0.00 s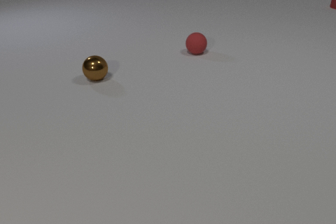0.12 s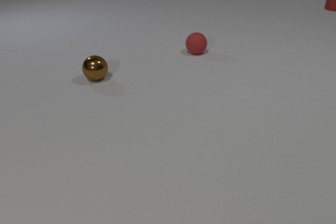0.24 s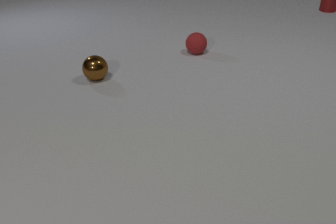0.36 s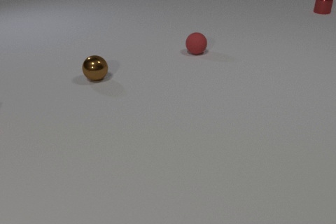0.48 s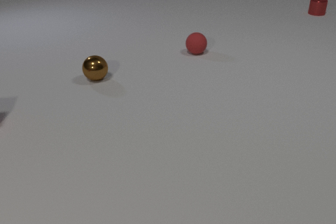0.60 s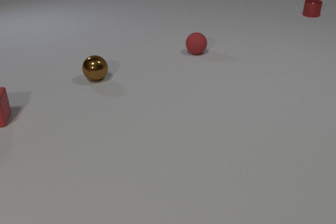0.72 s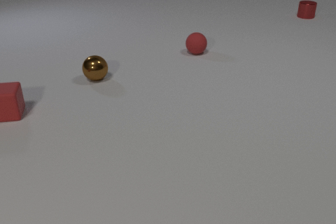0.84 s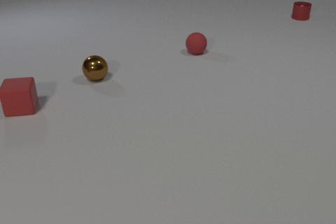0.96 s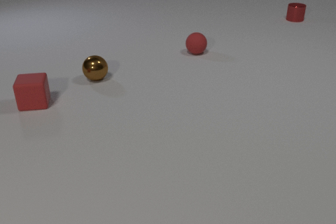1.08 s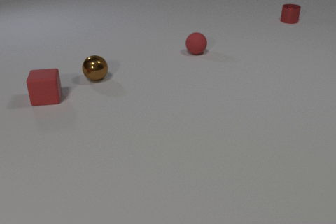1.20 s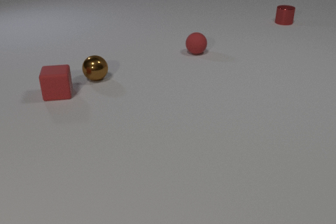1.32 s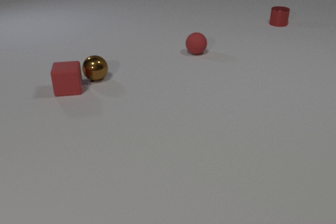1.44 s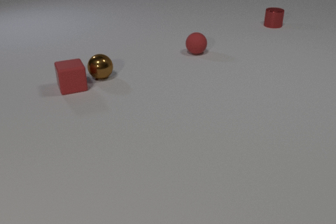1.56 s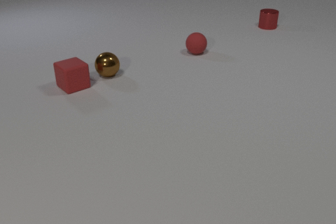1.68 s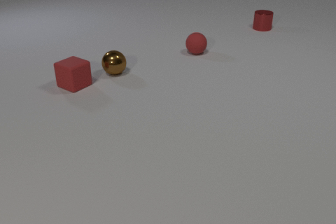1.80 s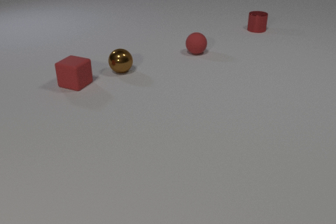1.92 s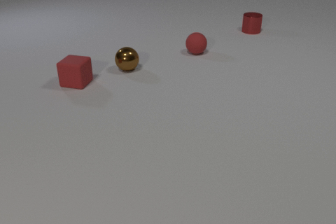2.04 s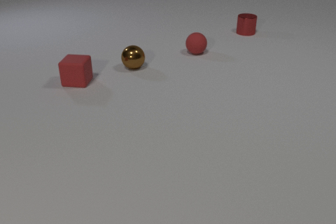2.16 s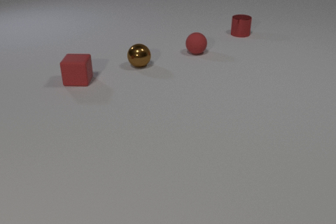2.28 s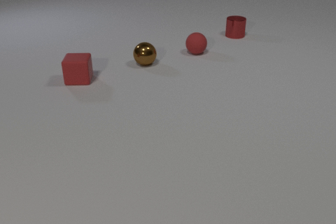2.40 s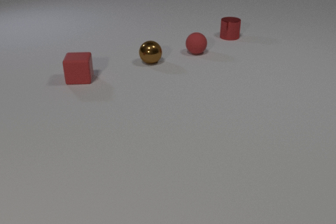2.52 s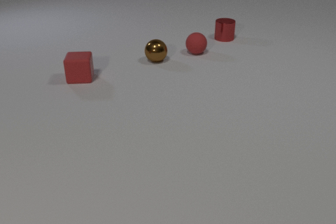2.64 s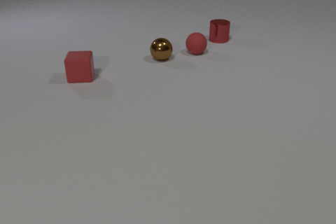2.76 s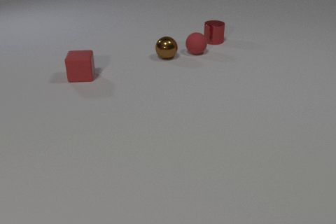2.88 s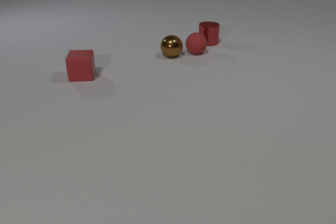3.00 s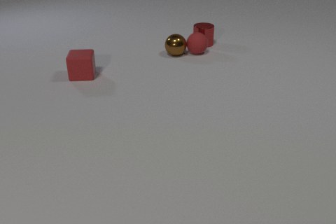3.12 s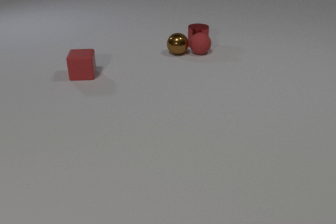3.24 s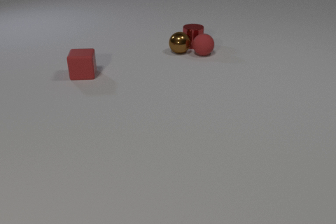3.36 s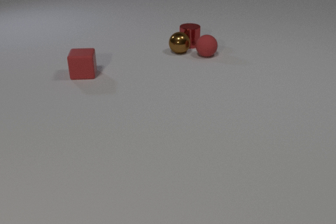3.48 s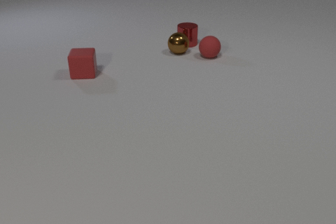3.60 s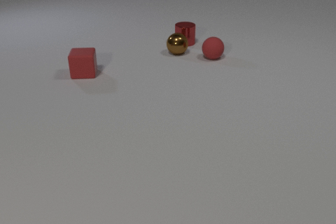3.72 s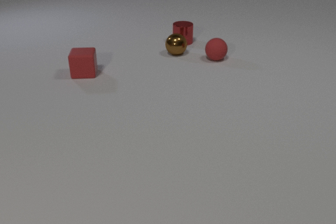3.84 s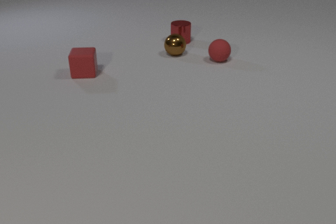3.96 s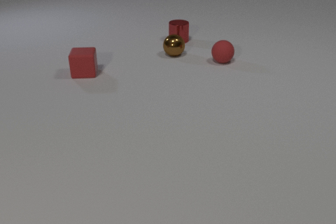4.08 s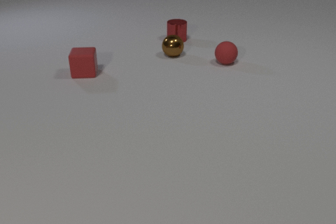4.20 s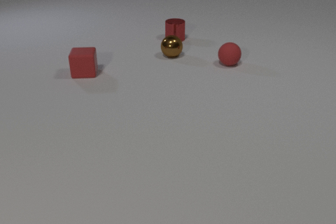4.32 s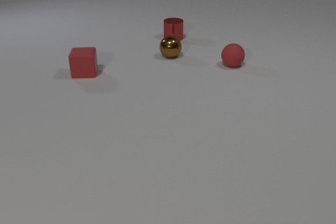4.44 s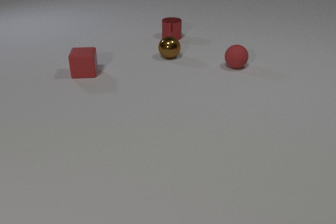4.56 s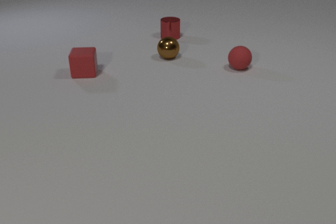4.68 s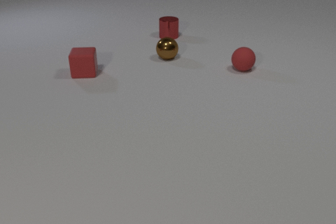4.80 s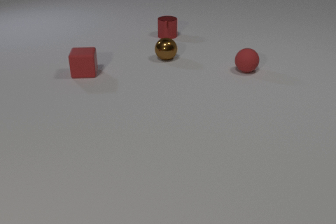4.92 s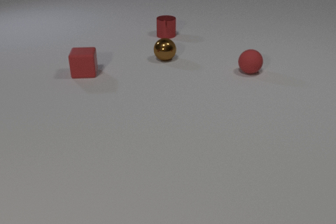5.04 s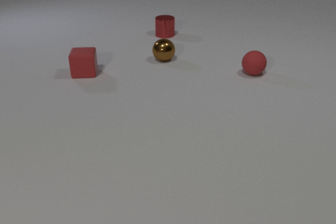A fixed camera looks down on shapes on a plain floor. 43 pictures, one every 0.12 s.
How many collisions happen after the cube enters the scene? 4.
How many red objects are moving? 3.
What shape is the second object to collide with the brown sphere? sphere.
0.00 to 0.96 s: The red rubber cube comes in at the left edge, slides to the right and away from the camera. The red metal cylinder slides toward the camera and to the left.
0.96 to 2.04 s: The red rubber cube slides to the right and away from the camera, spins counterclockwise seen from above by about 75 degrees, its near face sliding to the right. The brown metal sphere rolls to the right and away from the camera. The red metal cylinder slides toward the camera and to the left. The red rubber cube and the brown metal sphere collide.
2.04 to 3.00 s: The red rubber cube slides away from the camera. The brown metal sphere rolls to the right and away from the camera. The red metal cylinder slides to the left and toward the camera. The brown metal sphere and the red rubber sphere collide.
3.00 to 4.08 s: The red rubber cube slides away from the camera. The brown metal sphere moves, and ends about where it began. The red rubber sphere rolls to the right and toward the camera. The red metal cylinder slides to the left and away from the camera. The red rubber sphere and the red metal cylinder collide. The brown metal sphere and the red metal cylinder collide.
4.08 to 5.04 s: The brown metal sphere rolls toward the camera and to the left. The red rubber sphere rolls to the right and toward the camera. The red metal cylinder slides away from the camera and to the left.
